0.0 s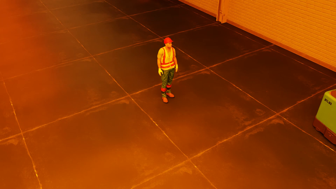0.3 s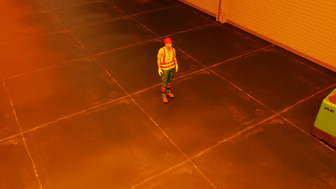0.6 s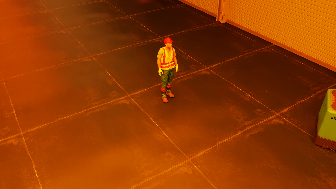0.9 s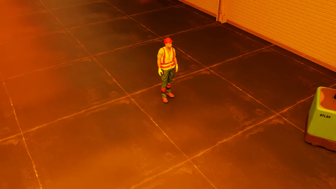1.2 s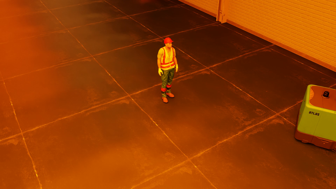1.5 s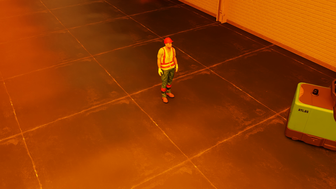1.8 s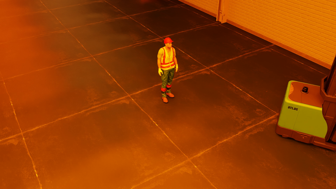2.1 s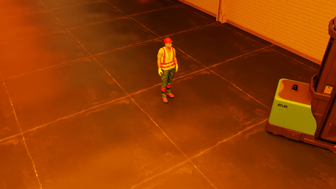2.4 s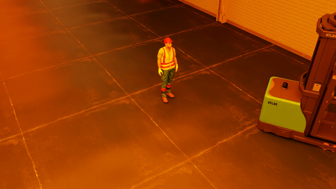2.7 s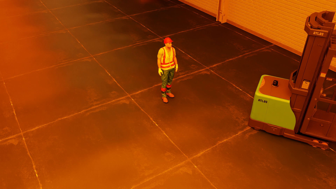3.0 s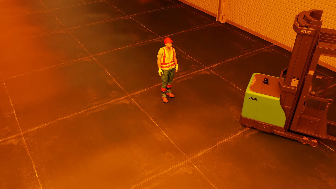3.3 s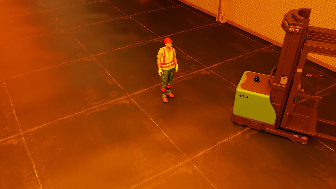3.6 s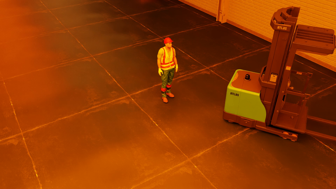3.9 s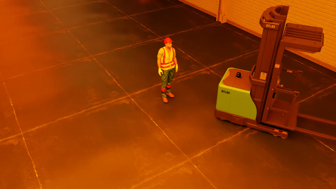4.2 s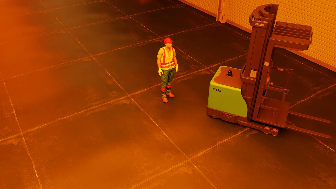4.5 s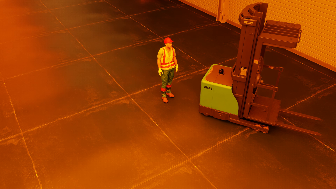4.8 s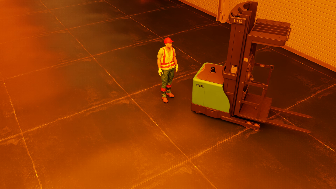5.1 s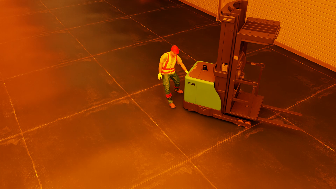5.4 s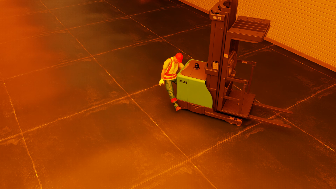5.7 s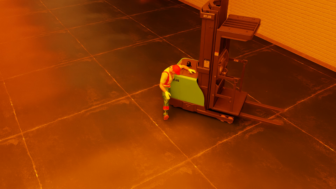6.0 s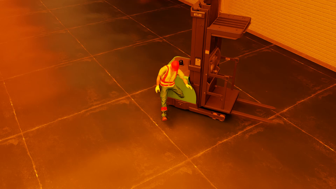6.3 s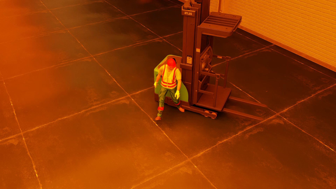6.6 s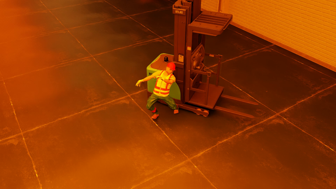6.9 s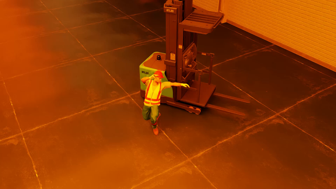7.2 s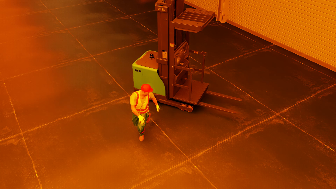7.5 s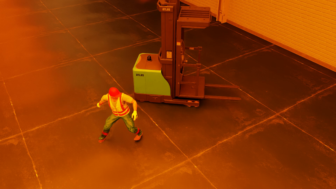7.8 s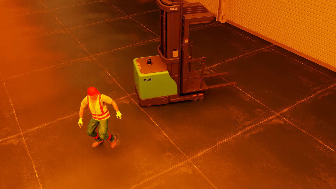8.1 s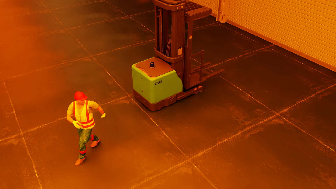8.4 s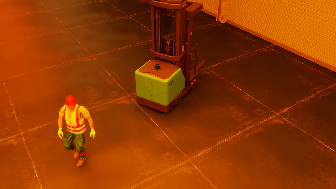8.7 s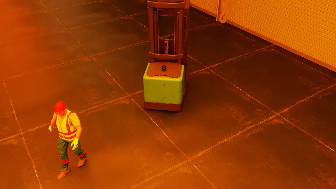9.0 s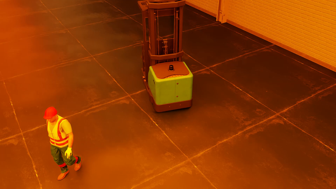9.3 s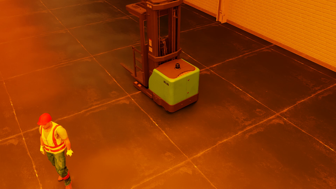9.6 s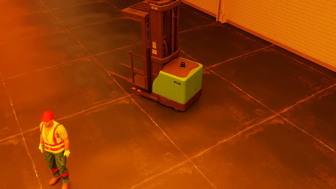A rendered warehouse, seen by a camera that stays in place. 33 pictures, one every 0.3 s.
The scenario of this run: Near miss between a forklift and a person.
